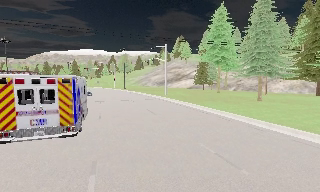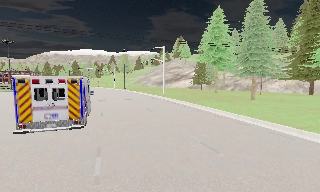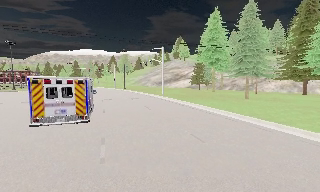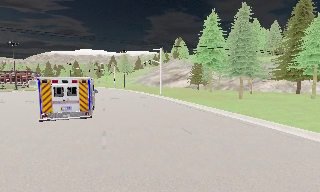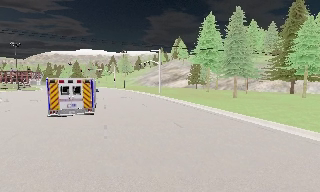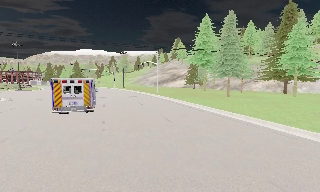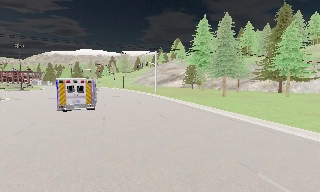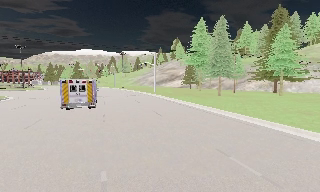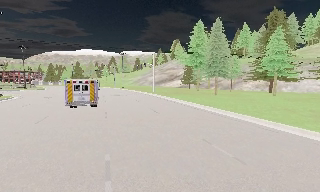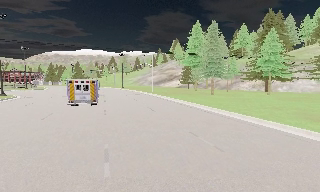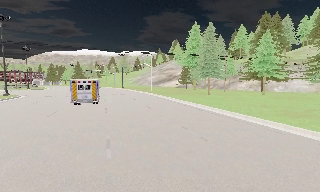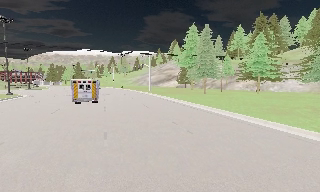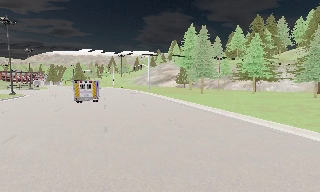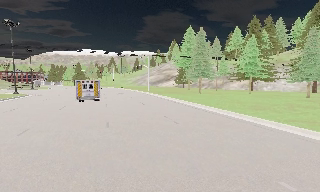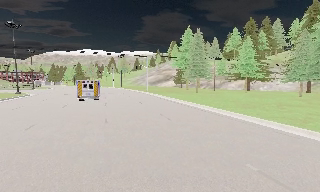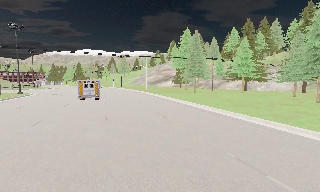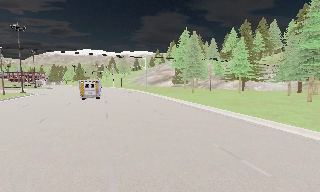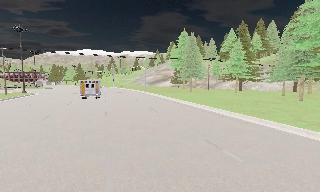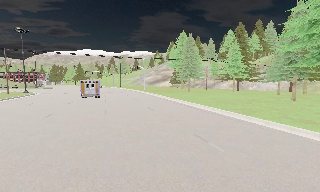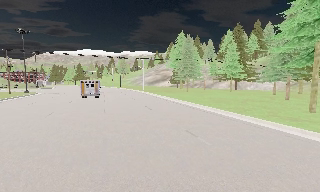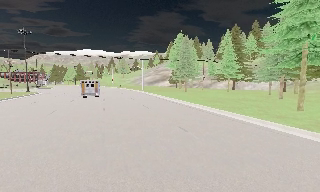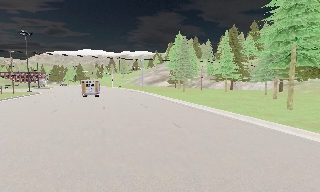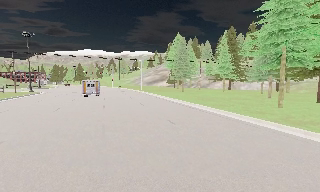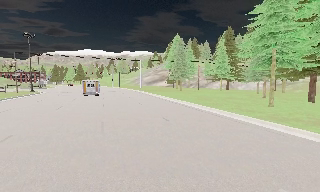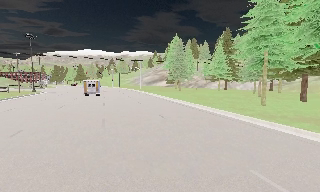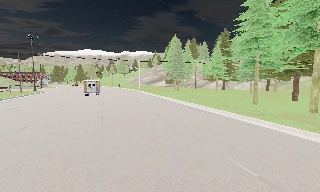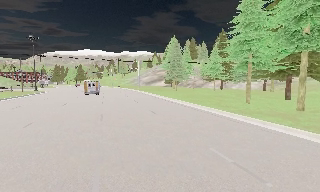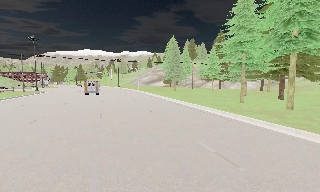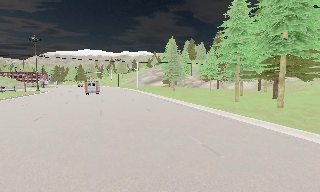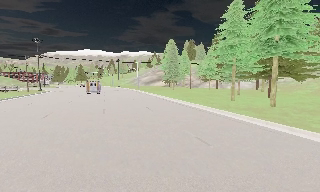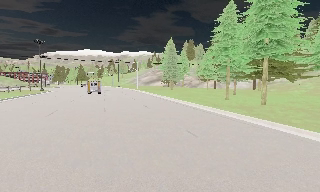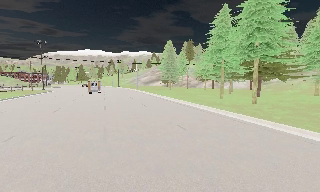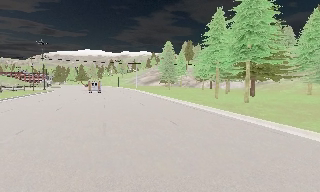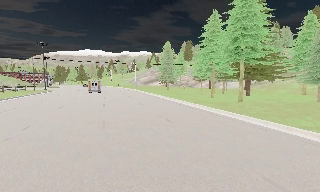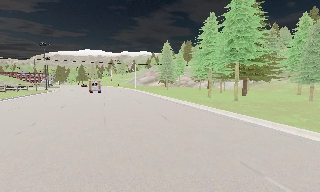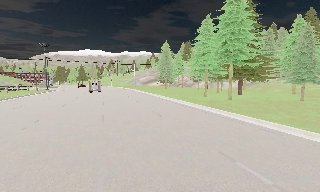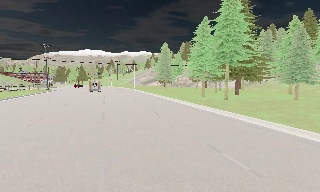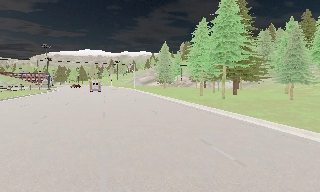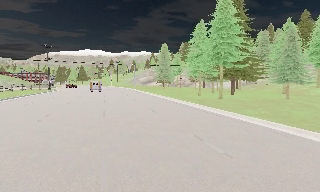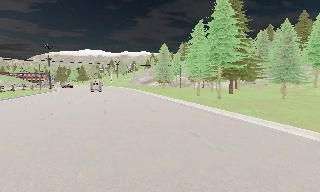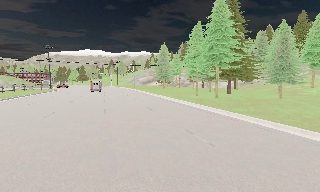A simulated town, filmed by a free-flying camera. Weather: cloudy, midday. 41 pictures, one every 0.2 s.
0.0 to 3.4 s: The camera travels backward, about 15 m, so what stands in front gets smaller.
3.4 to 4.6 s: The camera travels backward and to its right, about 4 m, so what stands in front gets smaller.
4.6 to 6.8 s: The camera travels backward, about 8 m, so what stands in front gets smaller.
6.8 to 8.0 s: The camera travels backward, about 3 m, so what stands in front gets smaller. It loses speed.
The film runs backward here.
